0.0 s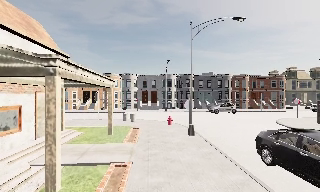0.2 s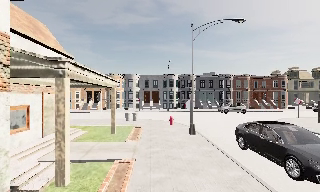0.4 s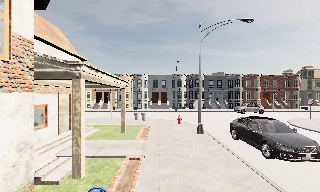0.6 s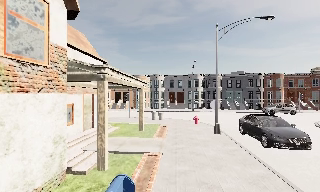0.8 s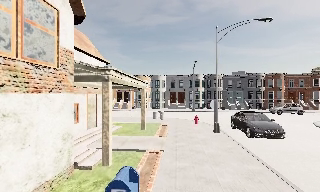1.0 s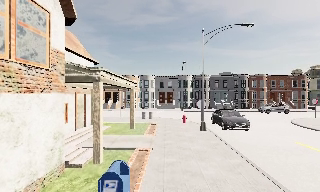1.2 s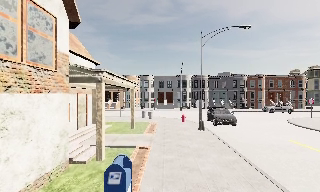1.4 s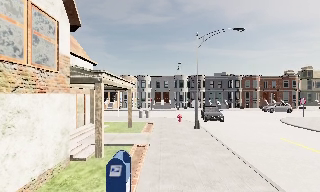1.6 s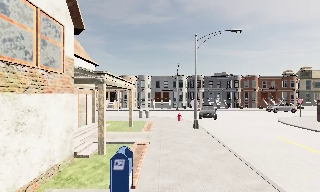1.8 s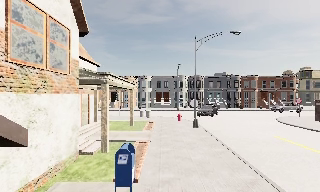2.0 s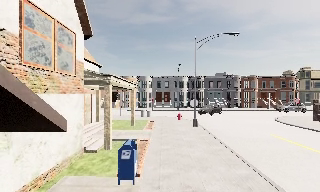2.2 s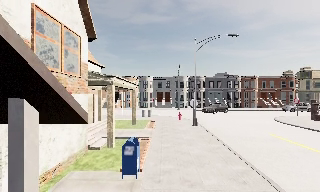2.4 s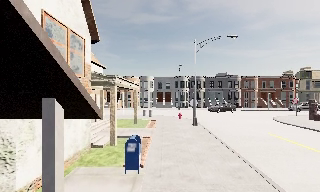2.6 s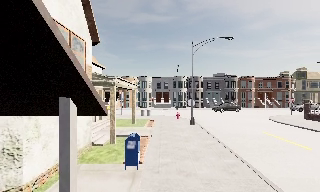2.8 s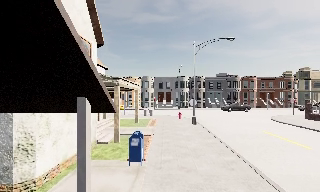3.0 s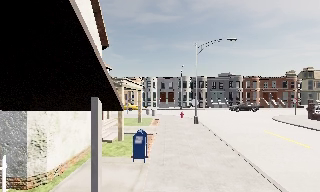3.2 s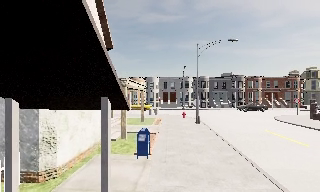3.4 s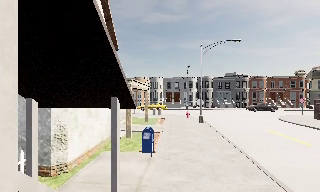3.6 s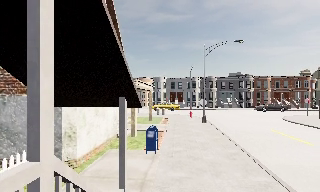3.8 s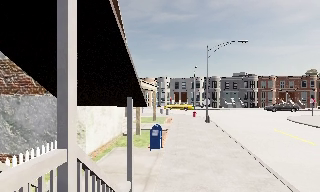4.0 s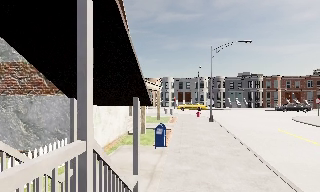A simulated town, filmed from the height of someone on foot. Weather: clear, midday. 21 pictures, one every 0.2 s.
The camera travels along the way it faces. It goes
backward.
0.0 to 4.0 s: The camera swings to its left by about 15 degrees, and the scene slides to the right. It travels backward, about 6 m, so what stands in front gets smaller.
The film runs backward here.
